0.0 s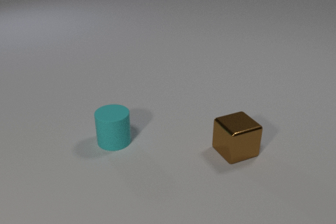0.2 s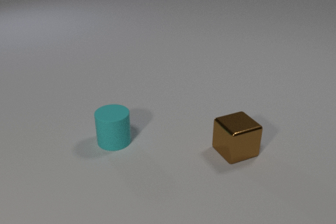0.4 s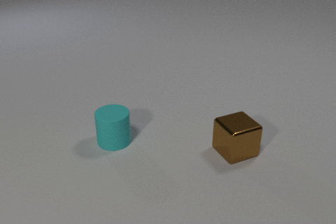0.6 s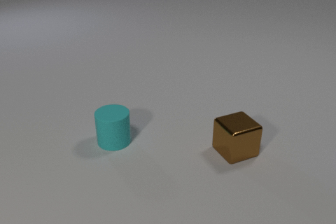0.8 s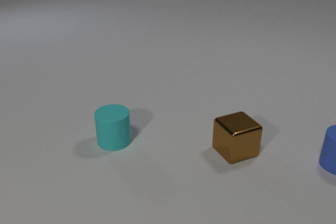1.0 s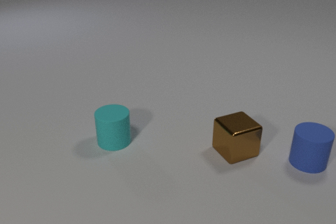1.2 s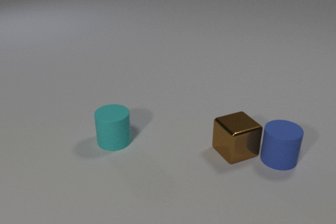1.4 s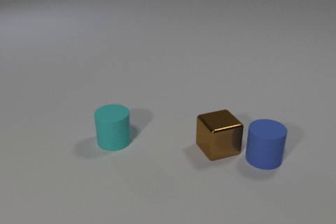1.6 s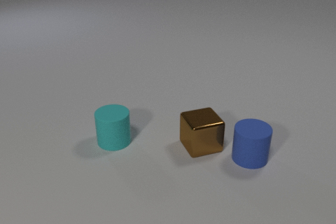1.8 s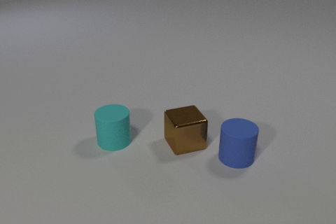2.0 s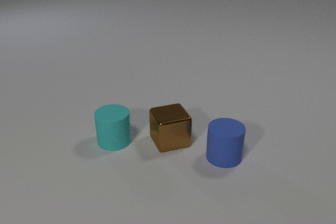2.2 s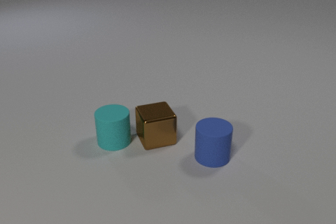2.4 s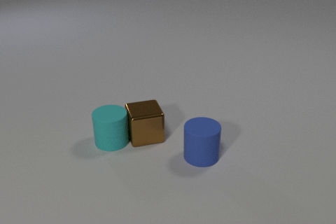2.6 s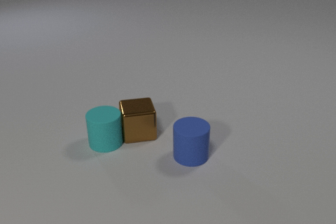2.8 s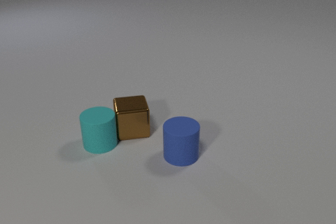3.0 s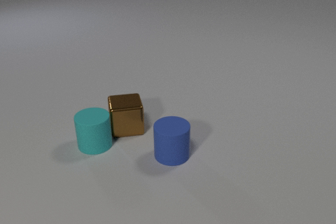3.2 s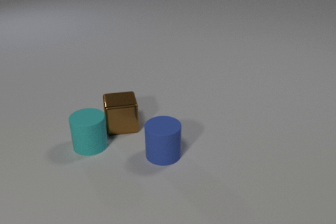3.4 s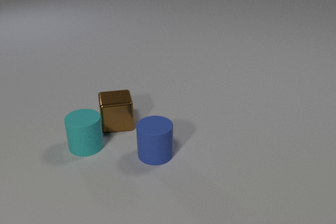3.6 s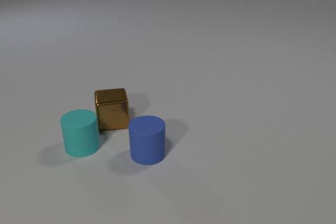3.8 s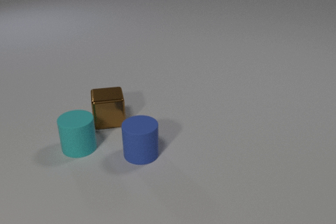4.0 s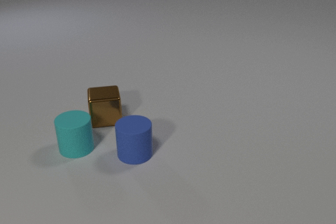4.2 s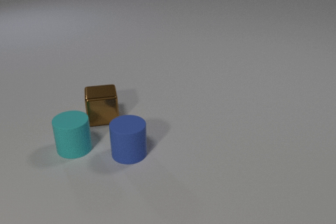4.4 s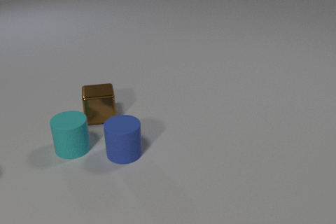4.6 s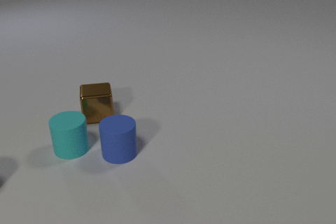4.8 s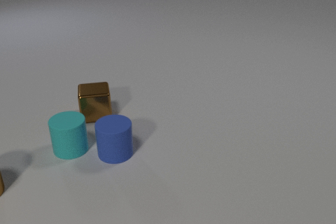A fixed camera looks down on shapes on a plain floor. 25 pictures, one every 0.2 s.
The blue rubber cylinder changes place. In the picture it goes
to the left.
The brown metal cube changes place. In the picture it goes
to the left.
0.0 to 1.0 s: The blue rubber cylinder comes in at the right edge, slides to the left.
1.0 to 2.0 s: The blue rubber cylinder slides to the left. The brown metal cube slides to the left. The blue rubber cylinder and the brown metal cube collide.
2.0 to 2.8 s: The blue rubber cylinder slides to the left. The brown metal cube slides to the left and away from the camera. The cyan rubber cylinder slides to the left. The brown metal cube and the cyan rubber cylinder collide.
2.8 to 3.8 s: The blue rubber cylinder slides to the left. The brown metal cube slides to the left and away from the camera. The cyan rubber cylinder slides to the left.
3.8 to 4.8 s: The blue rubber cylinder slides to the left. The brown metal cube slides away from the camera and to the left. The cyan rubber cylinder slides to the left. The brown metal cylinder comes in at the left edge.
Are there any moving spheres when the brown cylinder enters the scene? no.
Are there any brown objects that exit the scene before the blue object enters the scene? no.
What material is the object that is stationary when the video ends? rubber.
